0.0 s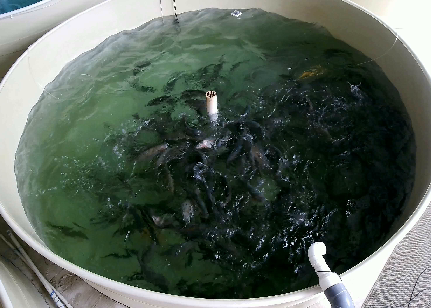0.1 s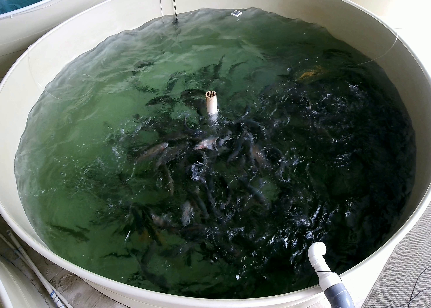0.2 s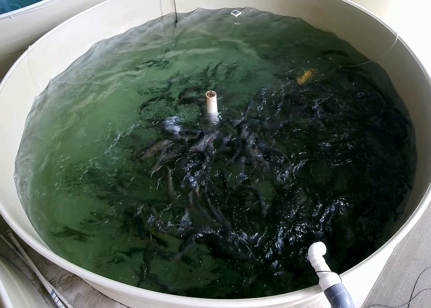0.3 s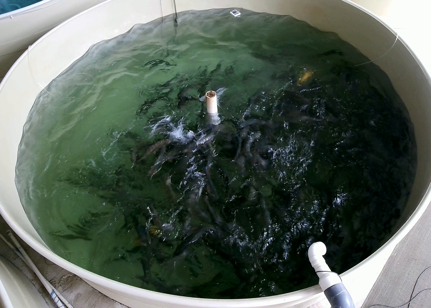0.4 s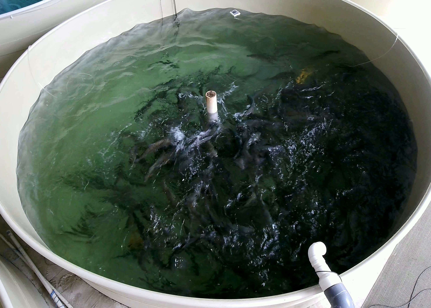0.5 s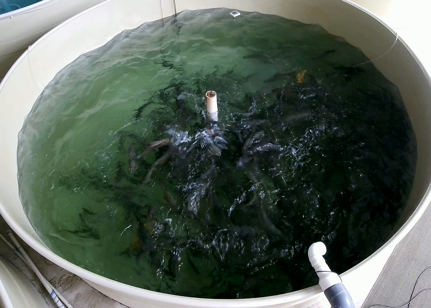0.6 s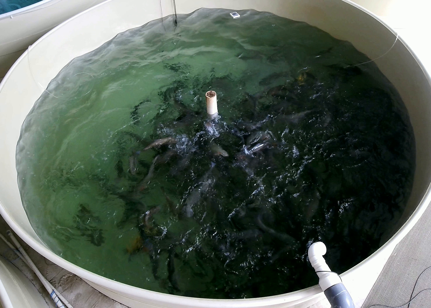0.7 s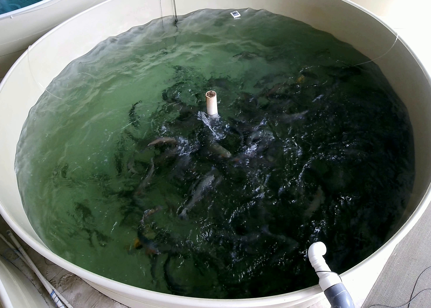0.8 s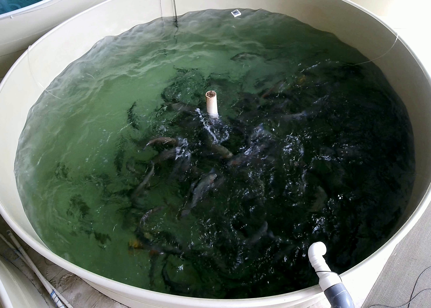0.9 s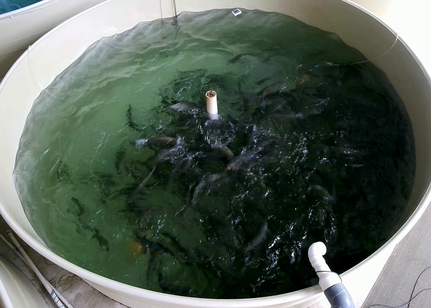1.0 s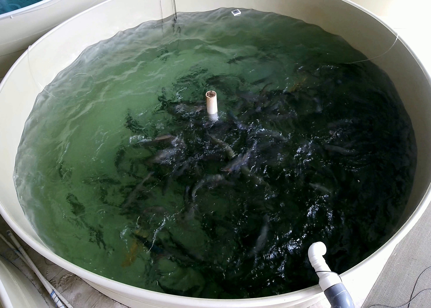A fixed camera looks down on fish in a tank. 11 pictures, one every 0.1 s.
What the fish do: Strong feeding.
